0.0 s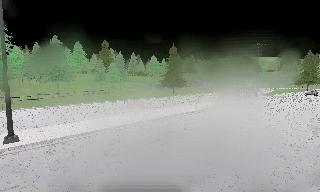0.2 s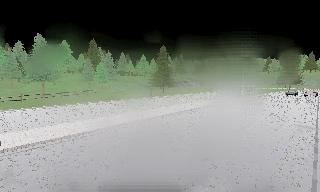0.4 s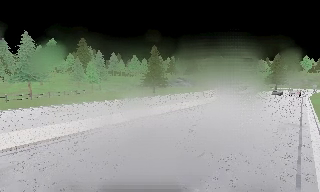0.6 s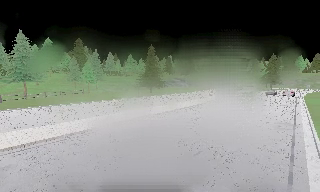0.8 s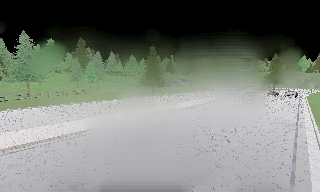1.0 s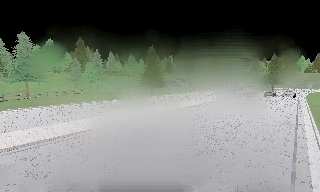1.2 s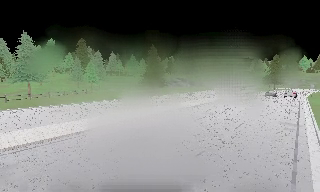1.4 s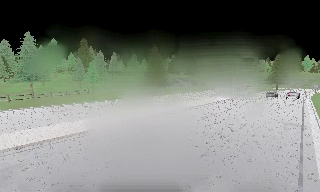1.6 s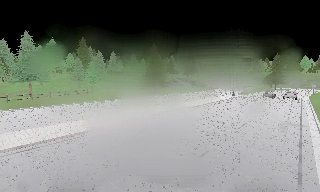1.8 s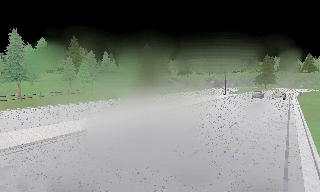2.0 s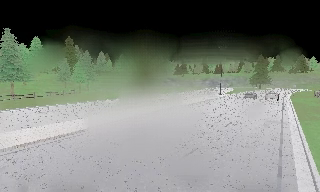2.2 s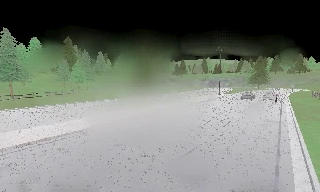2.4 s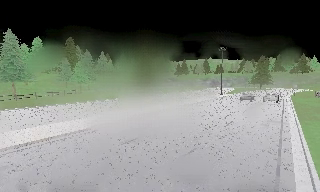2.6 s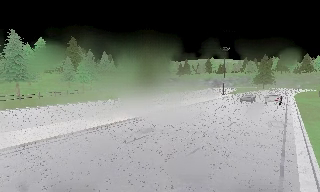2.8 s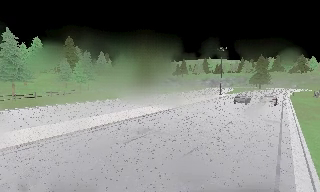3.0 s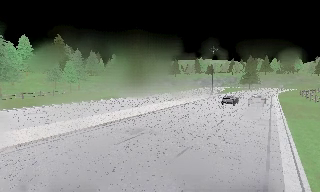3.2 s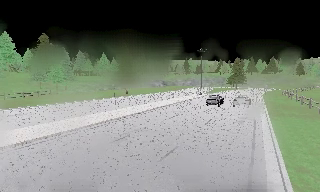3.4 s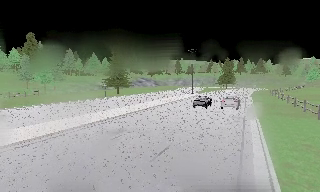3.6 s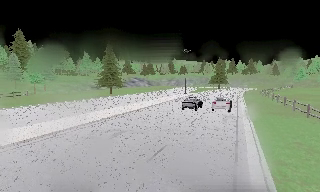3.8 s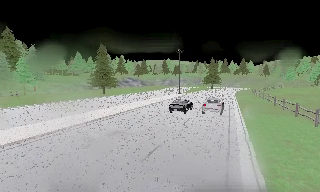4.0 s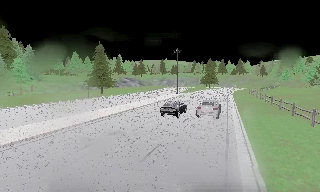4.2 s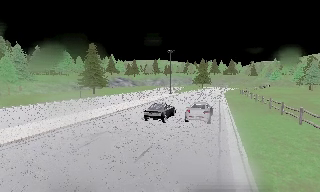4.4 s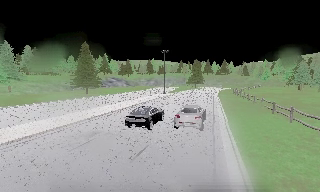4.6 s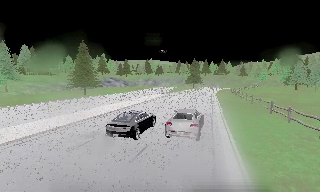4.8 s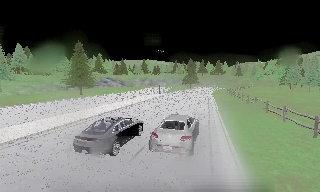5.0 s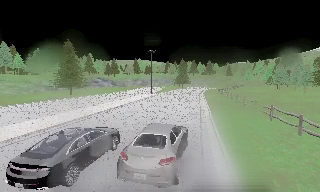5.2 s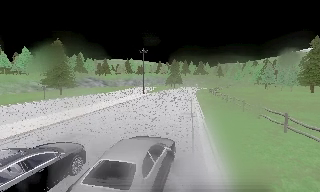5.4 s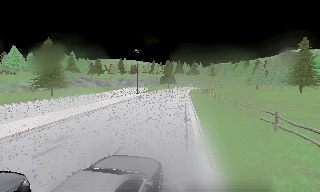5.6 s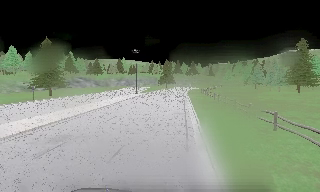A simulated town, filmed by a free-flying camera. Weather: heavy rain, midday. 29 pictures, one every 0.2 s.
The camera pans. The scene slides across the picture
to the left.
The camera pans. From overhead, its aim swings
clockwise.
0.0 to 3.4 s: The camera swings to its right by about 20 degrees, and the scene slides to the left. It travels backward, about 0.5 m, so what stands in front gets smaller.
3.4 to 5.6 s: The camera swings to its right by about 20 degrees, and the scene slides to the left. It travels to its left, about 0.5 m.
The film runs backward here.
